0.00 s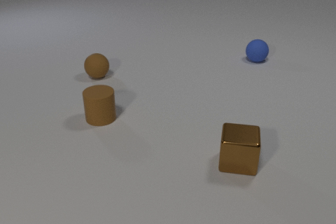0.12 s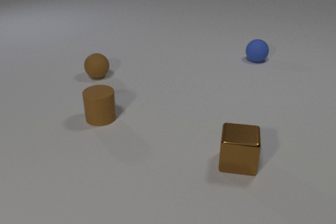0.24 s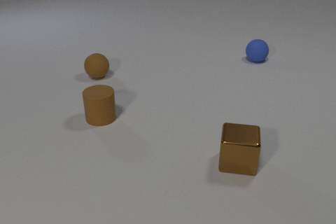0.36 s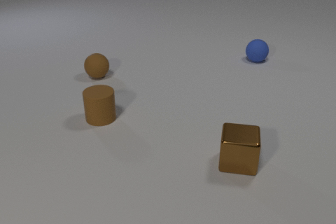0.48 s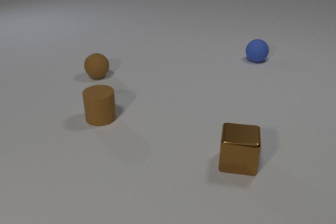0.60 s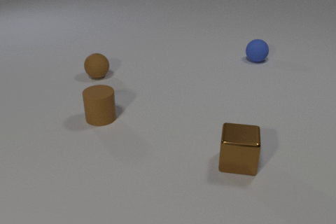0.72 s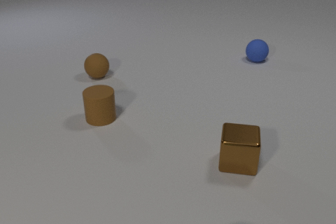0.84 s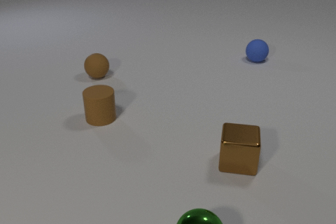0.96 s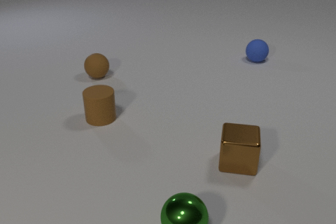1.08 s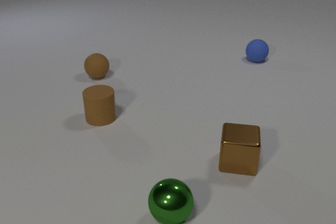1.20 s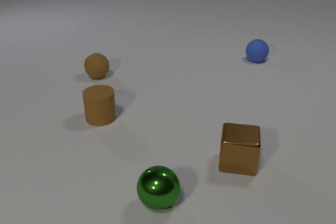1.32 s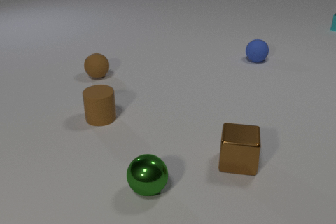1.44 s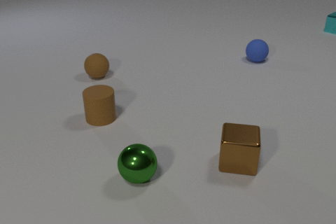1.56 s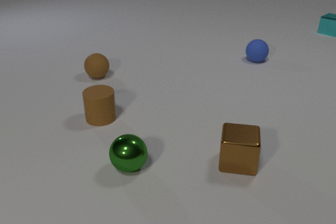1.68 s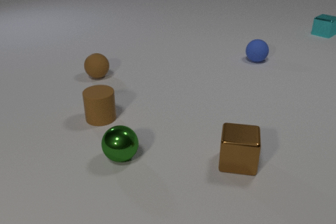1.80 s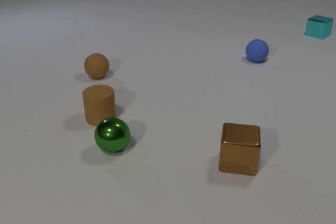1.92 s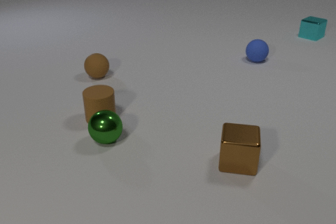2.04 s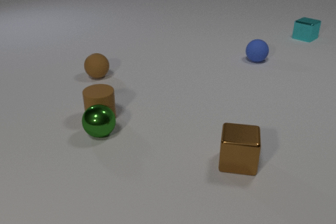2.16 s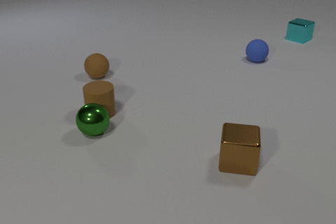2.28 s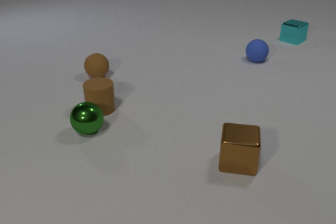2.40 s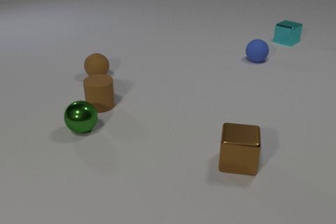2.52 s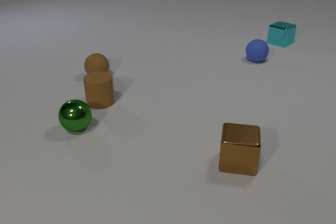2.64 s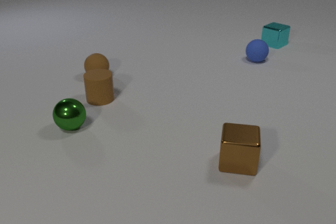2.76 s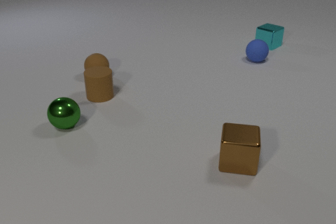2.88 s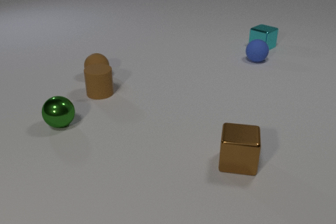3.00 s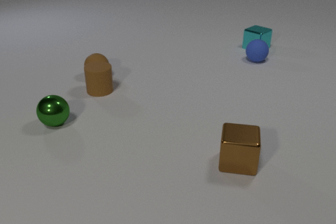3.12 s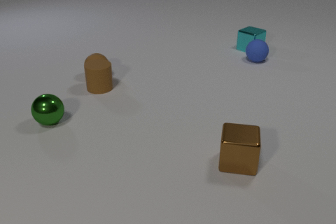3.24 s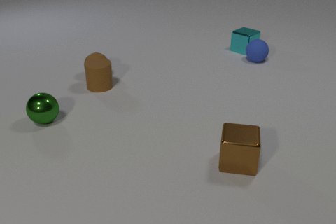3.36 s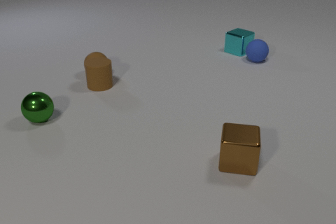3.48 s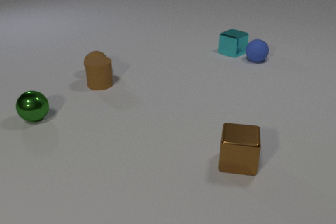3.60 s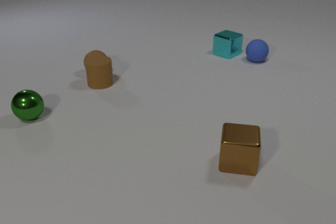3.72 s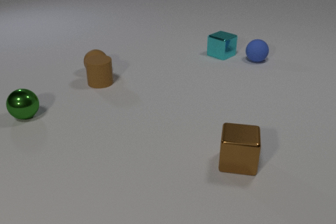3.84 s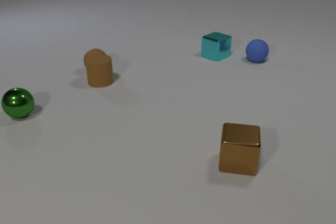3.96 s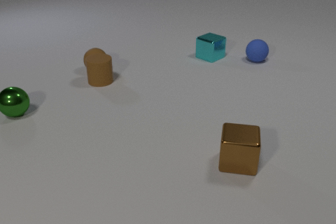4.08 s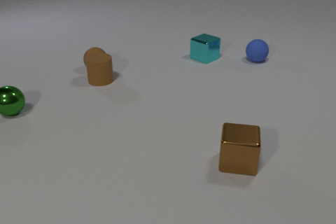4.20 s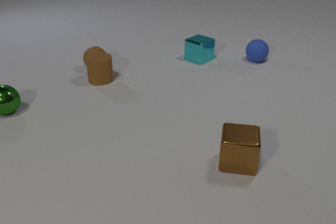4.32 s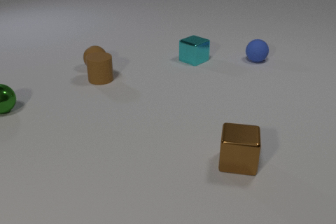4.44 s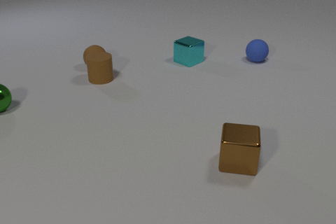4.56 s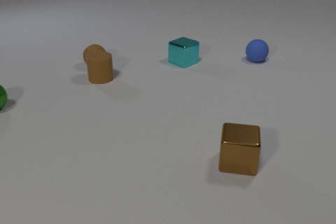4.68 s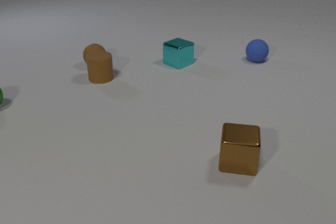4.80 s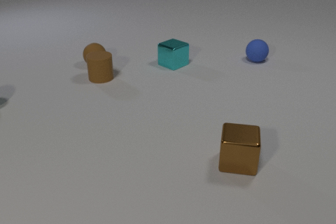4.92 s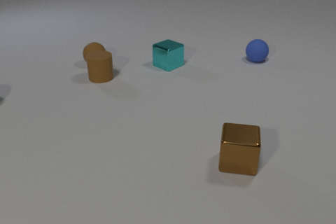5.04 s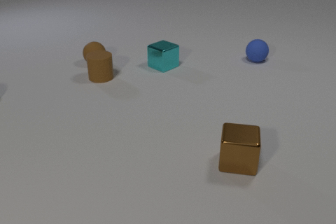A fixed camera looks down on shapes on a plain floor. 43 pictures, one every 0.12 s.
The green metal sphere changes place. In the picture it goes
away from the camera.
The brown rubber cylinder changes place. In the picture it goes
away from the camera.
0.00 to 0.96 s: The green metal sphere comes in at the bottom edge, rolls away from the camera and to the left.
0.96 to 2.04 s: The green metal sphere rolls away from the camera and to the left. The cyan metal cube comes in at the right edge, slides toward the camera and to the left. The green metal sphere and the brown rubber cylinder collide.
2.04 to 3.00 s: The green metal sphere rolls to the left and away from the camera. The brown rubber cylinder slides away from the camera. The cyan metal cube slides to the left and toward the camera.
3.00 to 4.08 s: The green metal sphere rolls to the left and away from the camera. The brown rubber cylinder slides away from the camera. The brown rubber sphere rolls away from the camera. The cyan metal cube slides to the left and toward the camera. The brown rubber cylinder and the brown rubber sphere collide.
4.08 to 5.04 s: The green metal sphere rolls away from the camera and to the left, leaves at the left edge. The brown rubber cylinder slides away from the camera. The brown rubber sphere rolls away from the camera. The cyan metal cube slides to the left and toward the camera.
How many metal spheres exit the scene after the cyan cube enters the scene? 1.
How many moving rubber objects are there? 2.
What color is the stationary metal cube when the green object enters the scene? brown.
